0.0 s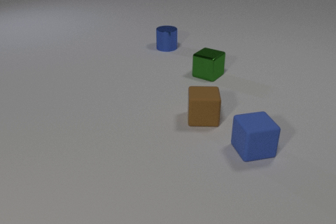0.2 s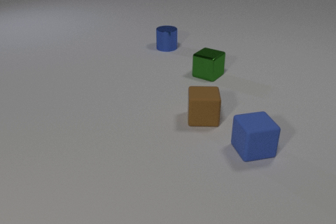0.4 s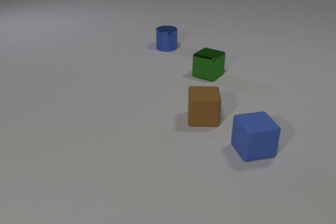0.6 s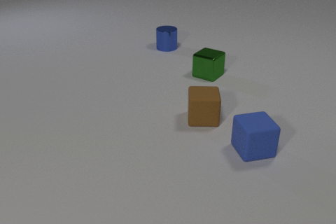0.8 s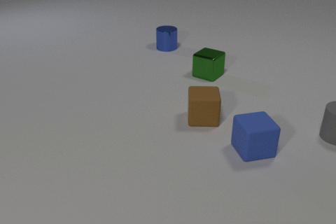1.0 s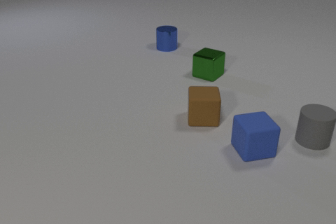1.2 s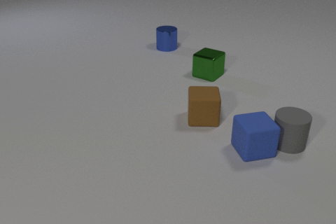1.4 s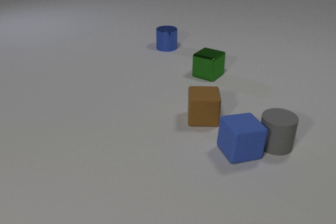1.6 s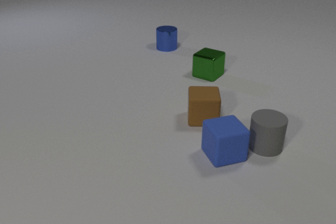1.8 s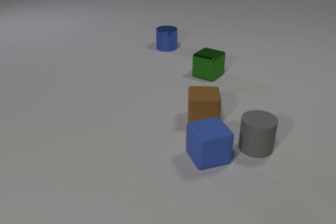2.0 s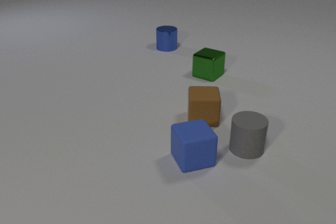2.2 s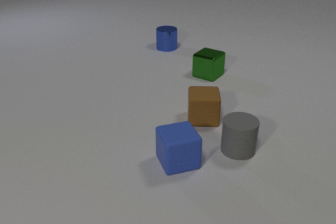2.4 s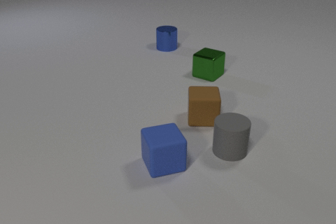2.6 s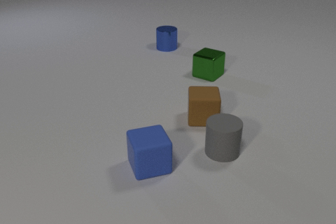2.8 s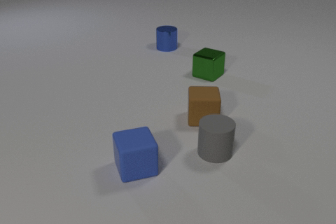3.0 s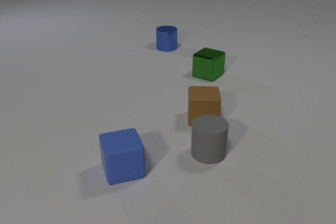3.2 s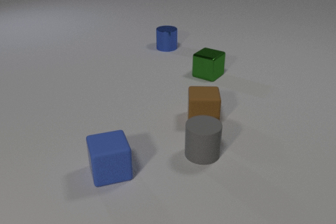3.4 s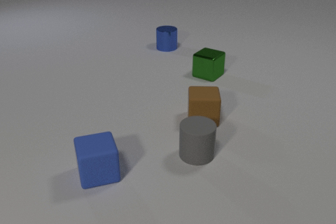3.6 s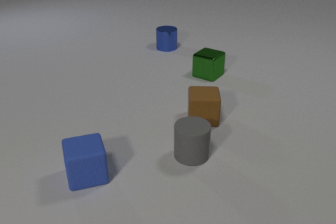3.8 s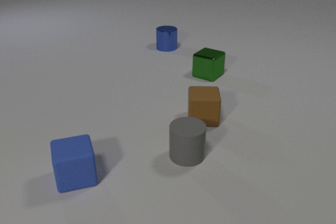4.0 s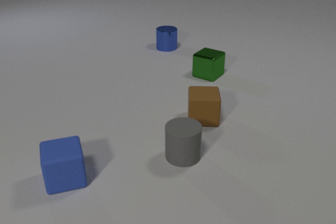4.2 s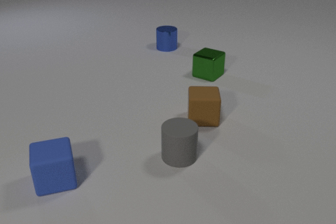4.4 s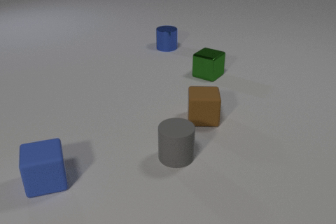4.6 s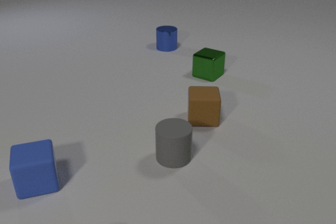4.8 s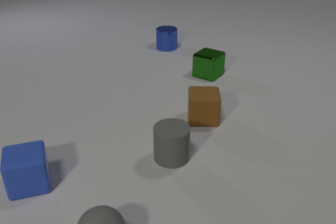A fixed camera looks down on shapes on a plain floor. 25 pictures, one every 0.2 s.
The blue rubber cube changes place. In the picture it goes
to the left.
The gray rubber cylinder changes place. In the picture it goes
to the left.
0.0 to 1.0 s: The gray rubber cylinder comes in at the right edge, slides to the left and toward the camera.
1.0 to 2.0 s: The gray rubber cylinder slides to the left and toward the camera. The blue rubber cube slides to the left and toward the camera. The gray rubber cylinder and the blue rubber cube collide.
2.0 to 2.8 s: The gray rubber cylinder slides to the left. The blue rubber cube slides to the left.
2.8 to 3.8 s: The gray rubber cylinder slides to the left. The blue rubber cube slides to the left.
3.8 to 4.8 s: The gray rubber cylinder slides to the left. The blue rubber cube slides to the left. The gray rubber sphere comes in at the bottom edge, rolls away from the camera and to the right.
What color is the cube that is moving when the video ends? blue.
What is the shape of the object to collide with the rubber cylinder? cube.
How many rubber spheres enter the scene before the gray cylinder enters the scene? 0.
